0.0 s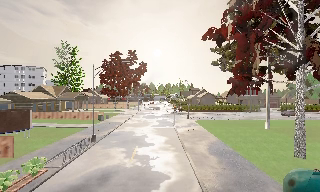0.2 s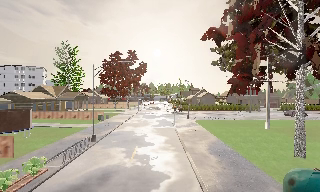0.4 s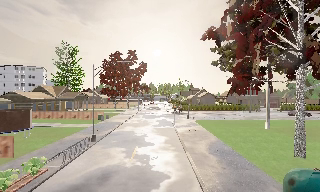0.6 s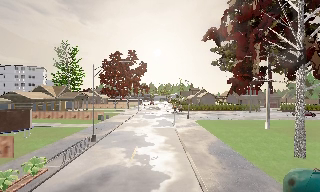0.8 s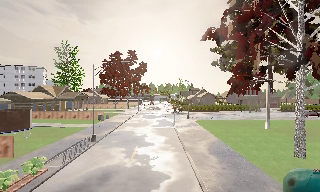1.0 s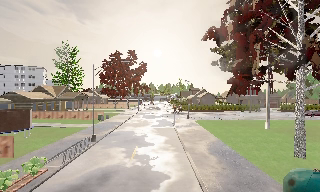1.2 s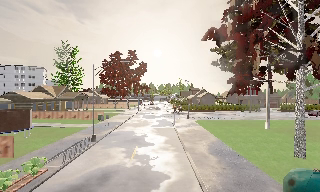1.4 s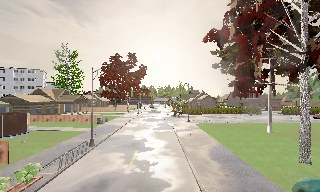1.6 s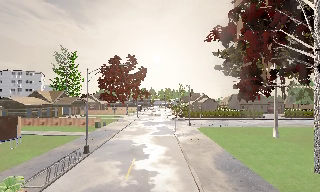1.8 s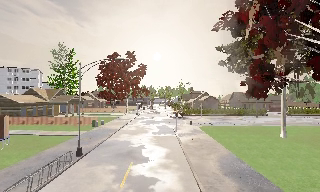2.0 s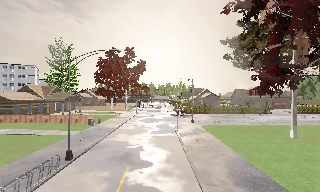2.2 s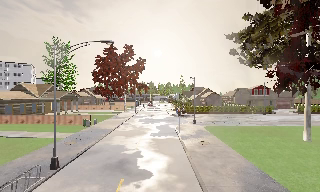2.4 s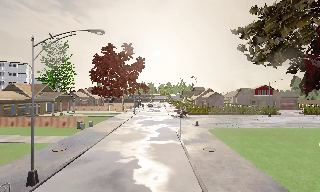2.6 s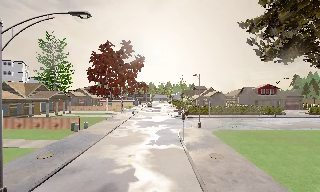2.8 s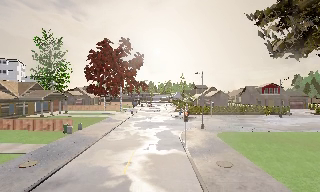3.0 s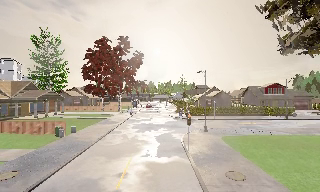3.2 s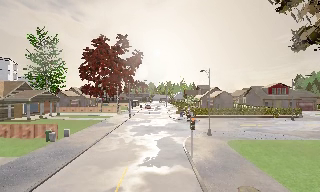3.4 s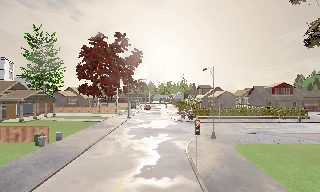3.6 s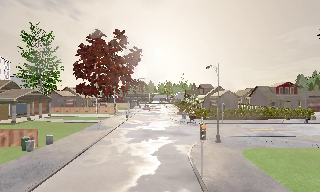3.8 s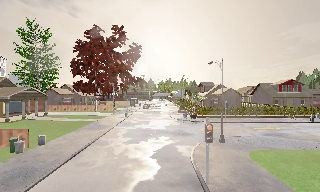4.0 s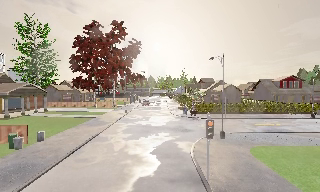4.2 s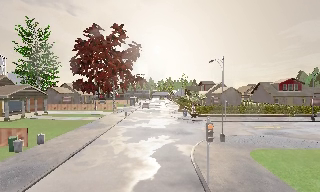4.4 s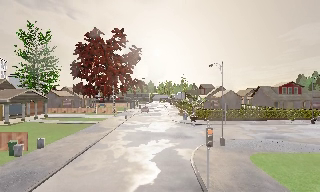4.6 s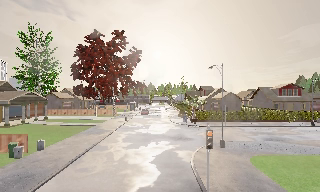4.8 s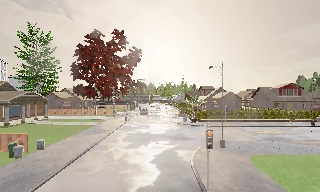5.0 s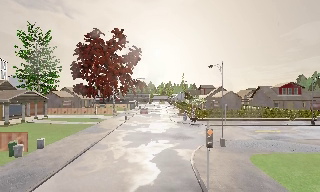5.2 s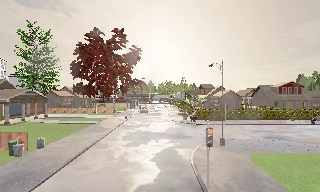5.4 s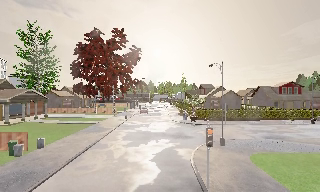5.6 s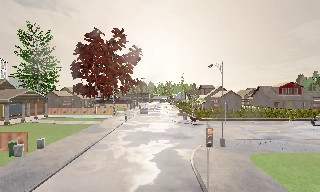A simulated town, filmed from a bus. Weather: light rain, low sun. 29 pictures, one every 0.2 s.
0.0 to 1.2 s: The camera keeps its place and its aim.
1.2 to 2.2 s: The camera travels forward, about 6 m, so what stands in front looms larger. It gains speed.
2.2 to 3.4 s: The camera travels forward, about 9 m, so what stands in front looms larger.
3.4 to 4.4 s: The camera travels forward, about 2.5 m, so what stands in front looms larger. It loses speed.
4.4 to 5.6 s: The camera keeps its place and its aim.
The film runs forward here.
